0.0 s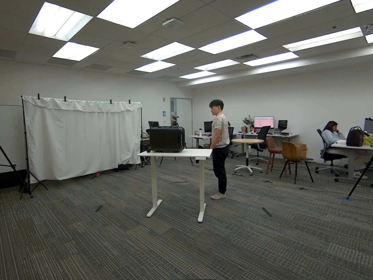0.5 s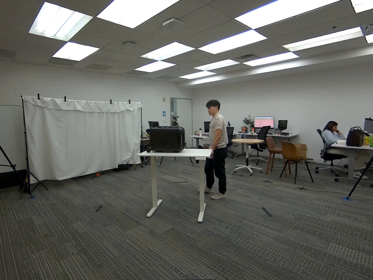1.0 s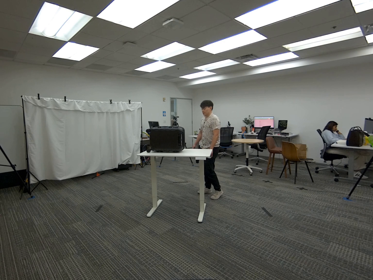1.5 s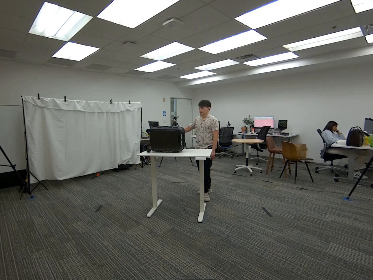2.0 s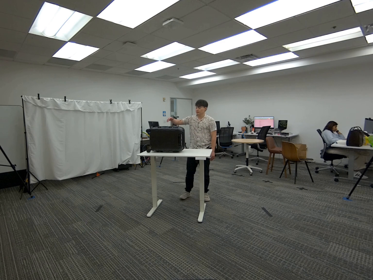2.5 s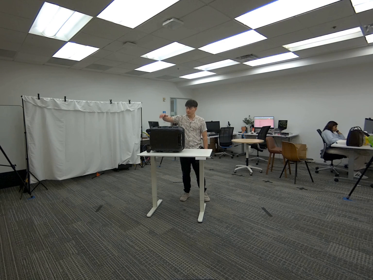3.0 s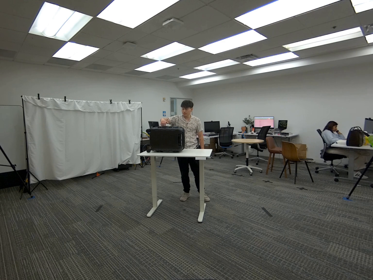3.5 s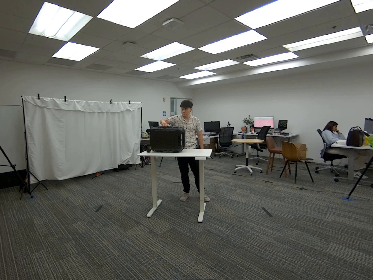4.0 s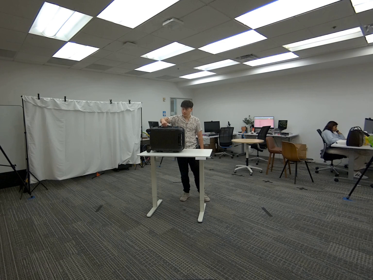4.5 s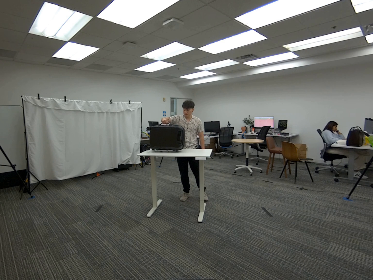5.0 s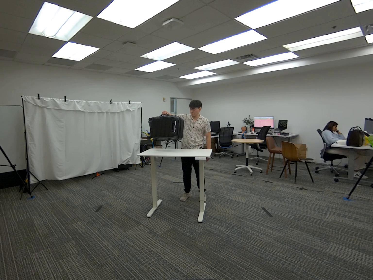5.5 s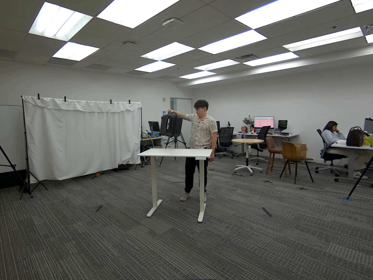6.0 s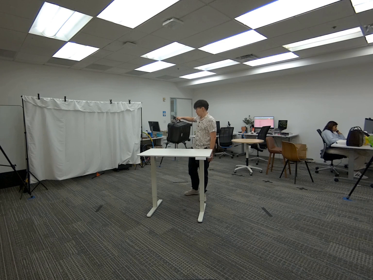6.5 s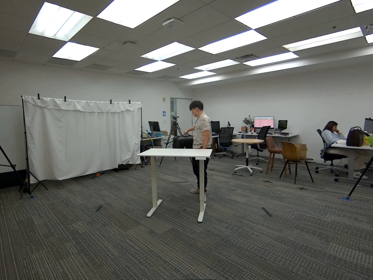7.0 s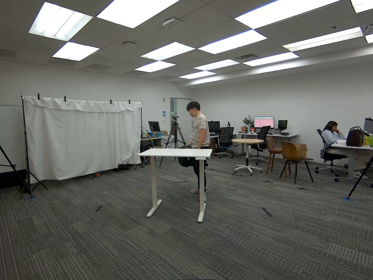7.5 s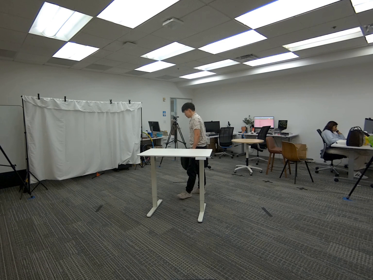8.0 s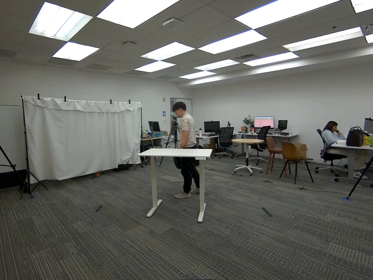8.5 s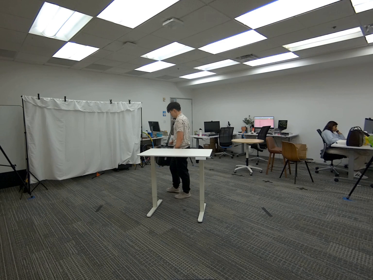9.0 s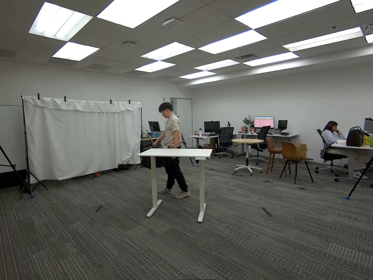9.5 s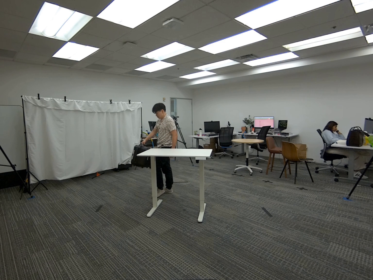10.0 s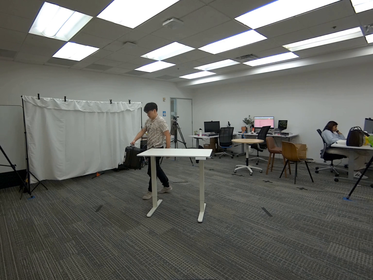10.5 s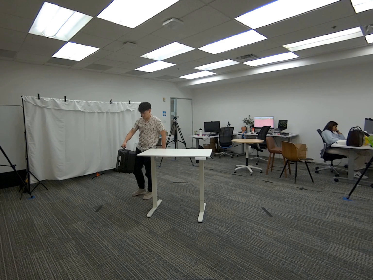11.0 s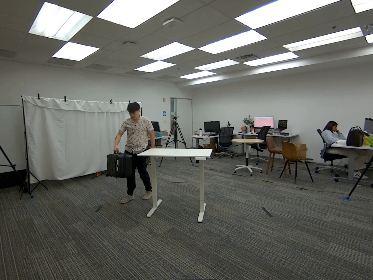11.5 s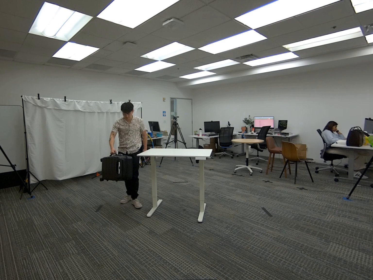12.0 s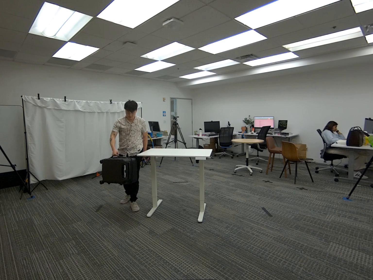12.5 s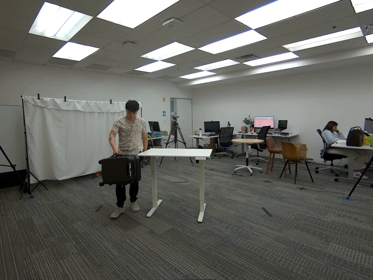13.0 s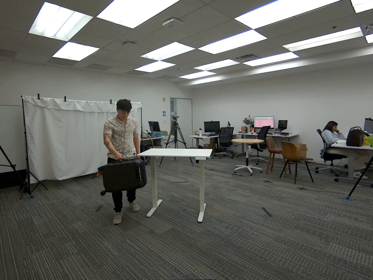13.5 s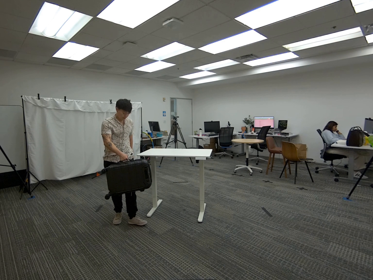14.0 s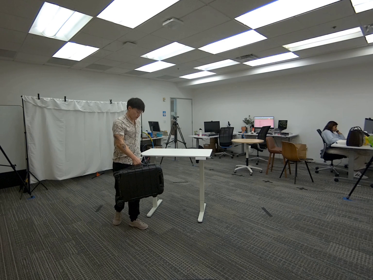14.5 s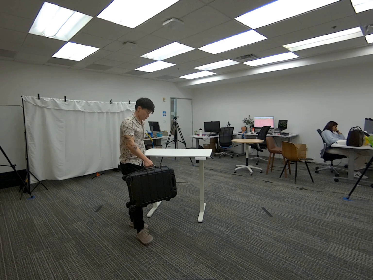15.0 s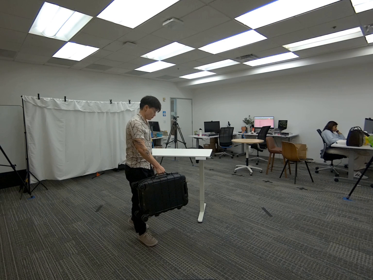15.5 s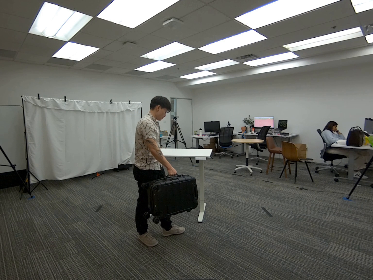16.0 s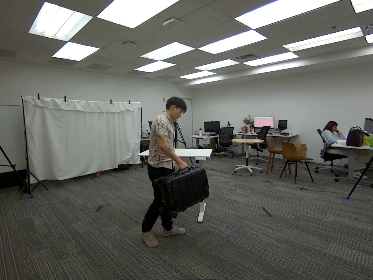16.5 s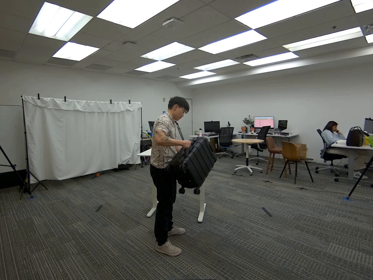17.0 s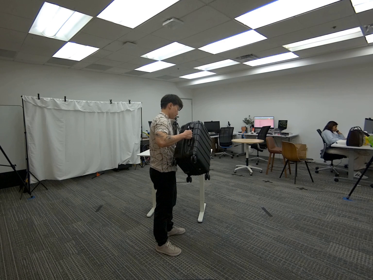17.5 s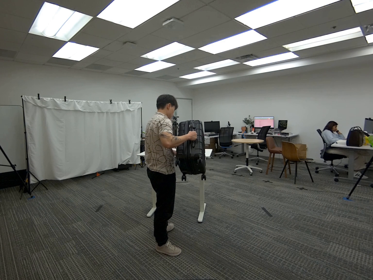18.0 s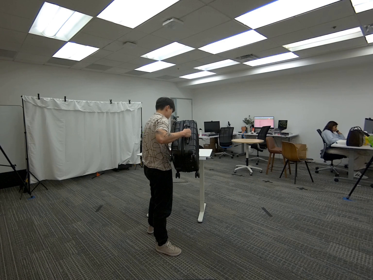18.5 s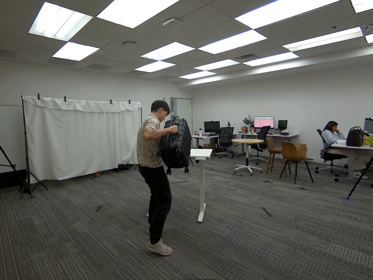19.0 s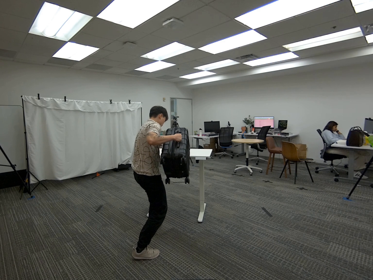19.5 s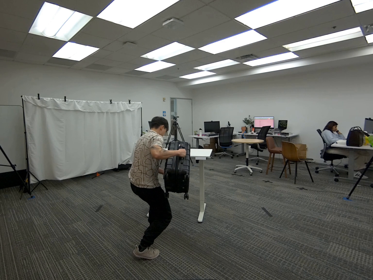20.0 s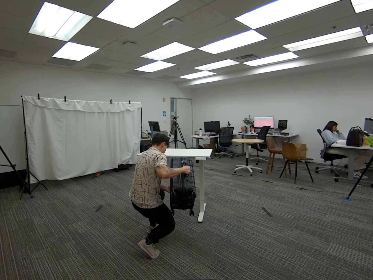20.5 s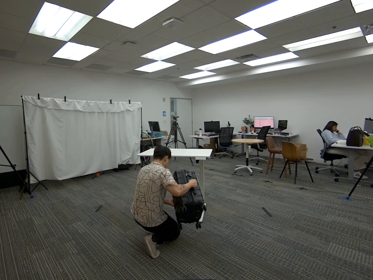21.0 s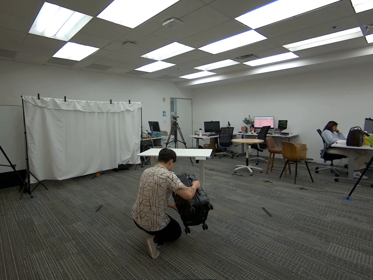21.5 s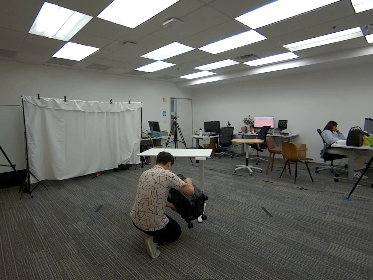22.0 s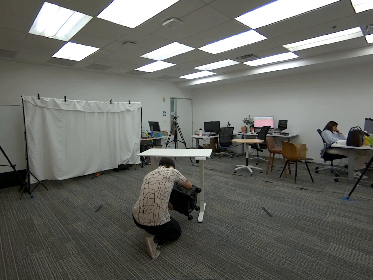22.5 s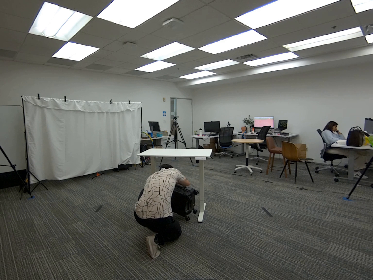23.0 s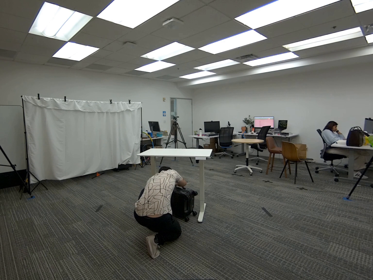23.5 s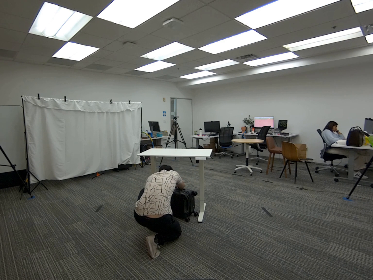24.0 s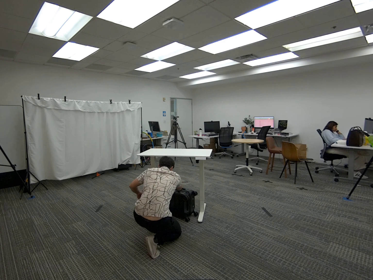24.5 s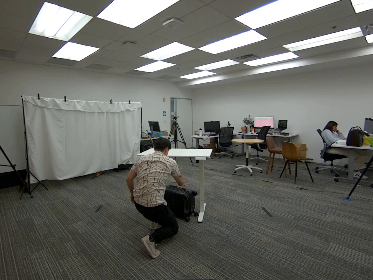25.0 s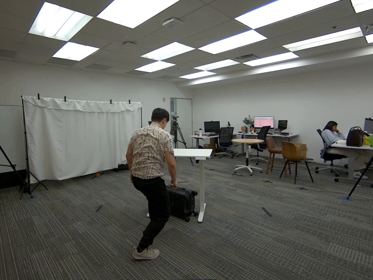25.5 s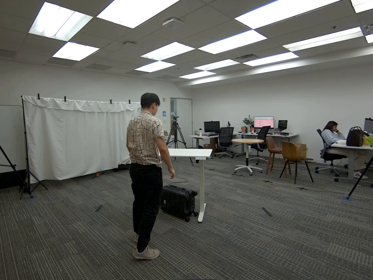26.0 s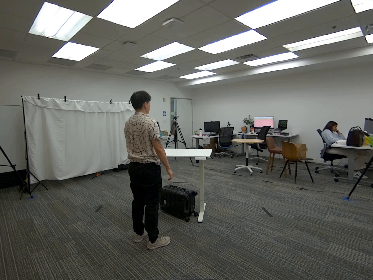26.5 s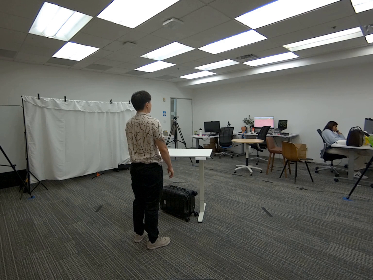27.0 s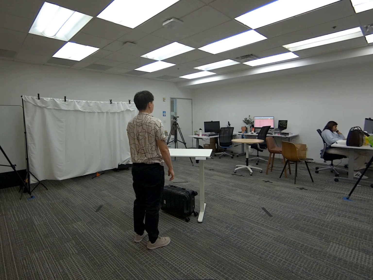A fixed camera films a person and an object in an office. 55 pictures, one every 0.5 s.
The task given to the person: Walk over to the luggage on the white desk and pick up the luggage using your right hand and walk within the bounding area. Then using both hands place the luggage underneath the wwhite desk.
